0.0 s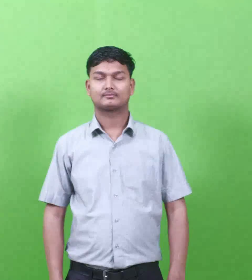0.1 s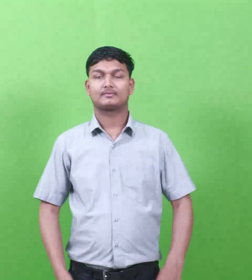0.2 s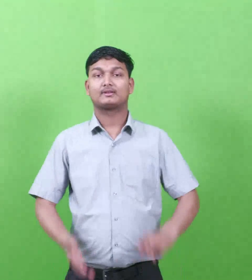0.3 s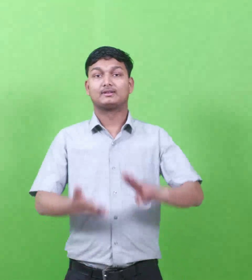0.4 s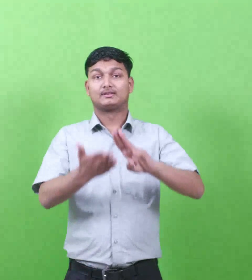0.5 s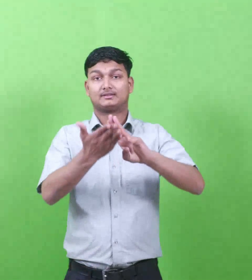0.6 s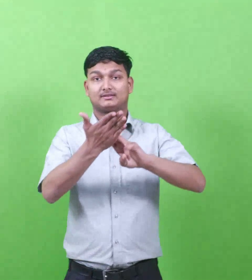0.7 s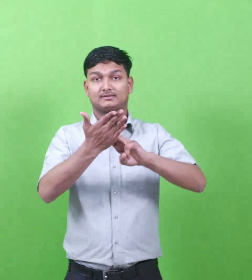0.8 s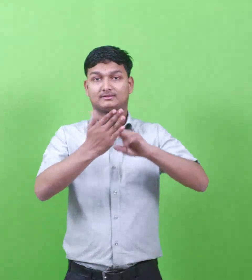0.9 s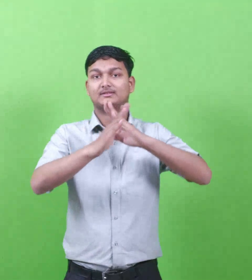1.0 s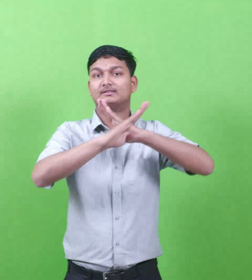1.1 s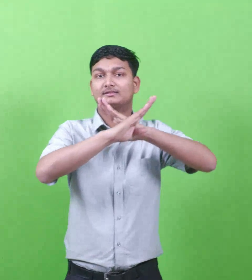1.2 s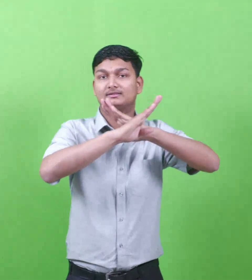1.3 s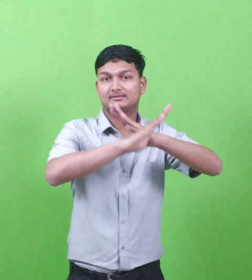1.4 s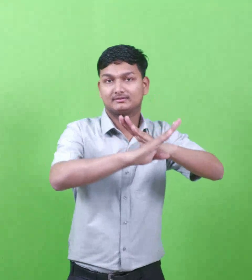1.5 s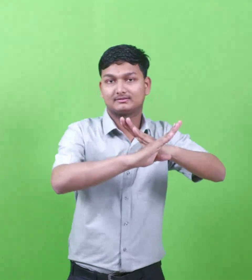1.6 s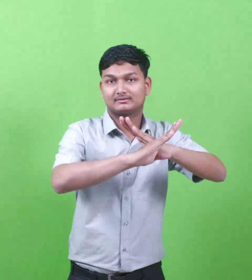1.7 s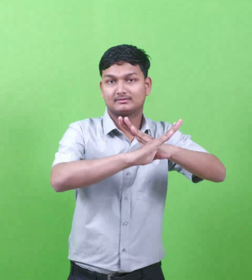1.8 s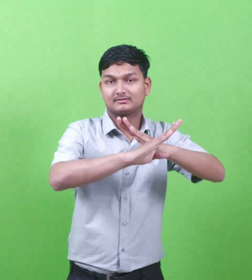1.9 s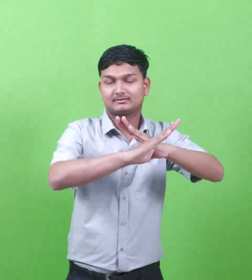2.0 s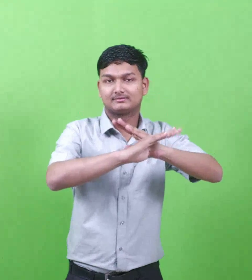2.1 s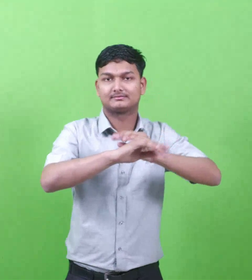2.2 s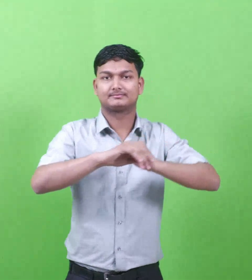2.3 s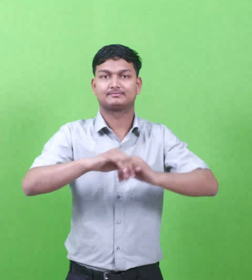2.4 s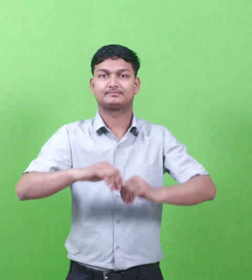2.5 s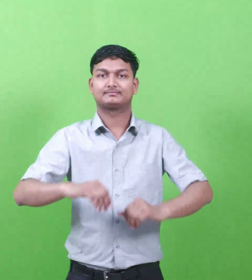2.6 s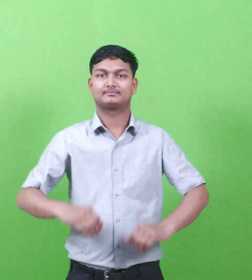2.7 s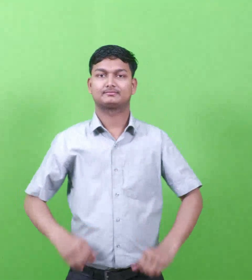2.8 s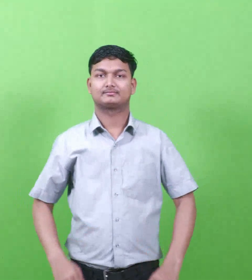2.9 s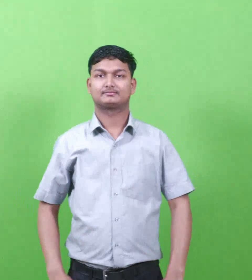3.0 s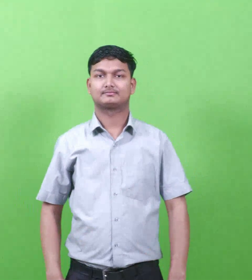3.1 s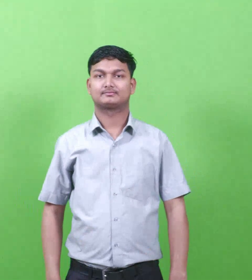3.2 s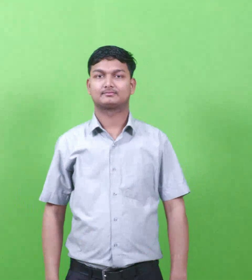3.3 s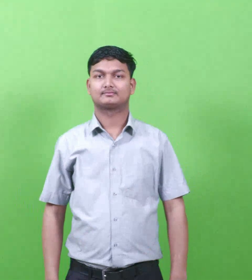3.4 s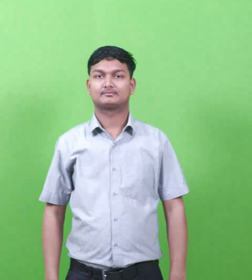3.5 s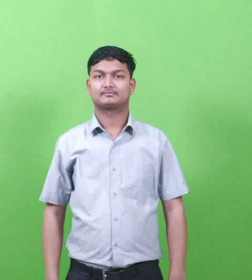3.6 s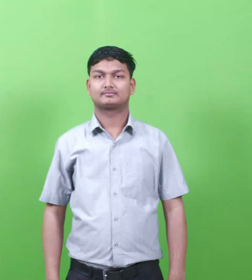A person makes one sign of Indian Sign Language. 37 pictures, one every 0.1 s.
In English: mamre
